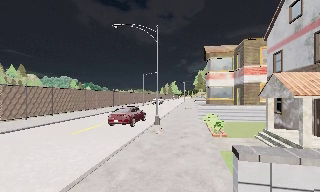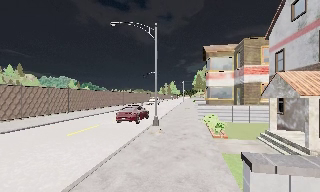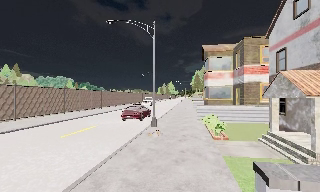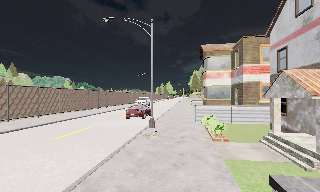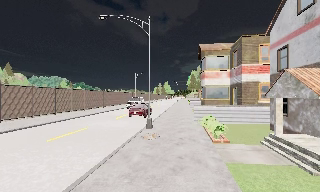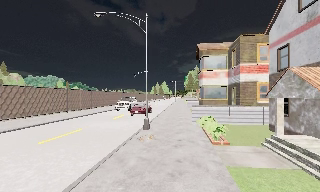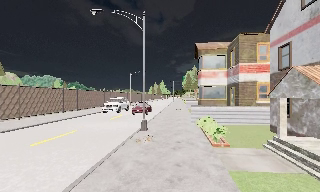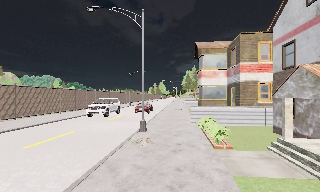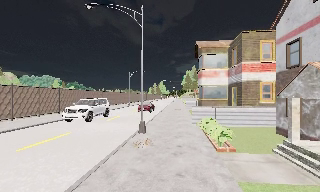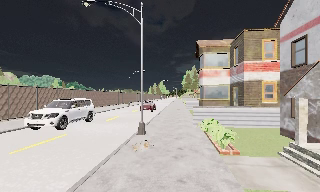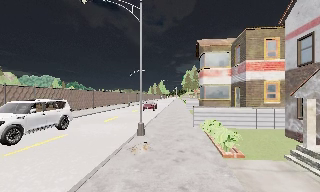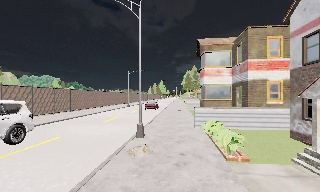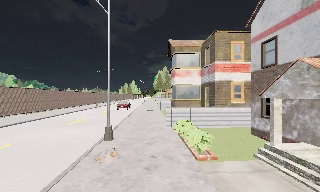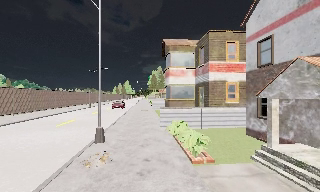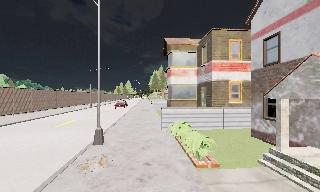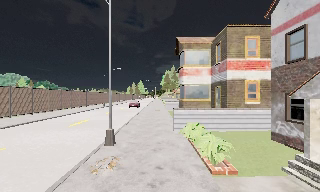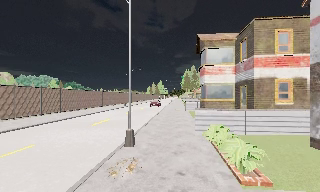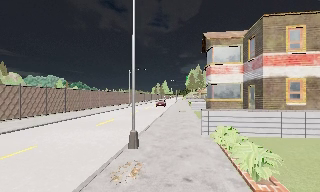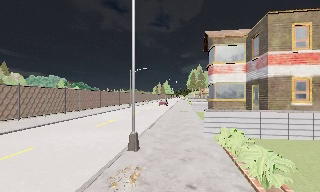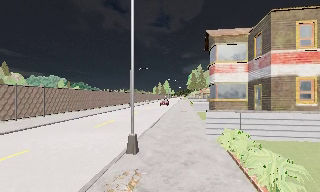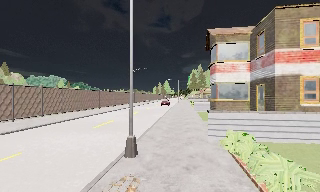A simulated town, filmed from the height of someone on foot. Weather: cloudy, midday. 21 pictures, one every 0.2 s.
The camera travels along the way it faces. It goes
forward.
0.0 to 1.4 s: The camera travels forward, about 2 m, so what stands in front looms larger.
1.4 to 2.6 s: The camera swings to its right by about 10 degrees, and the scene slides to the left. It travels forward, about 2 m, so what stands in front looms larger.
2.6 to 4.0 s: The camera swings to its left by about 15 degrees, and the scene slides to the right. It travels forward, about 2 m, so what stands in front looms larger.
The film runs forward here.
